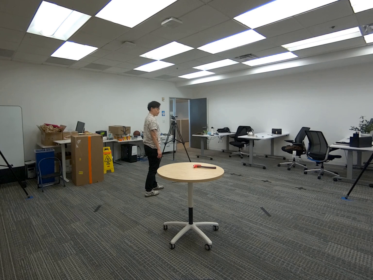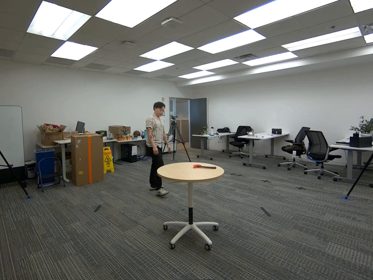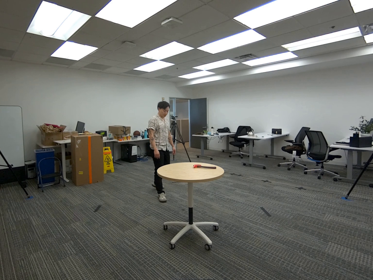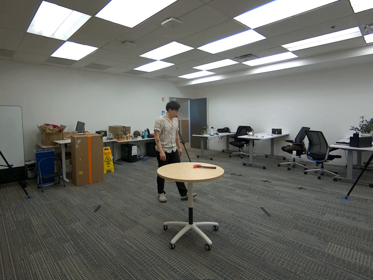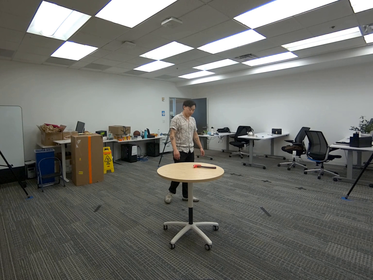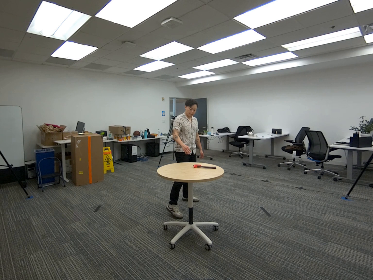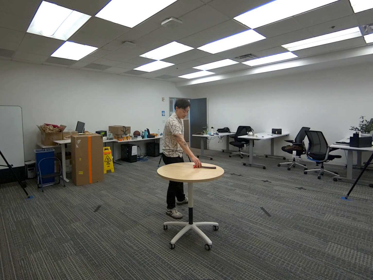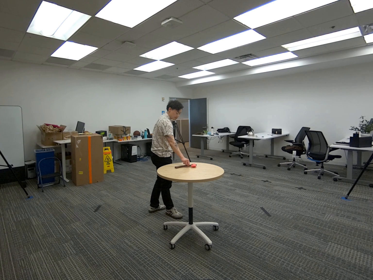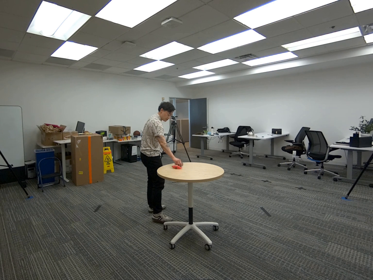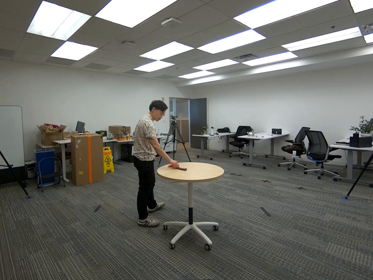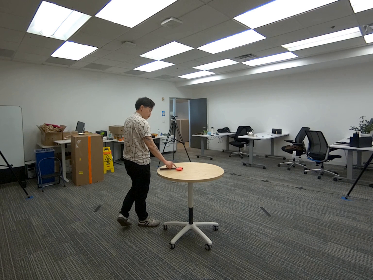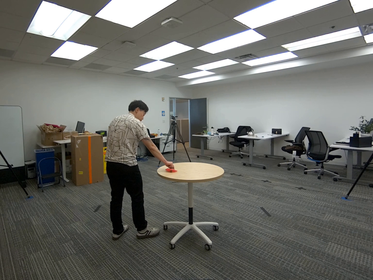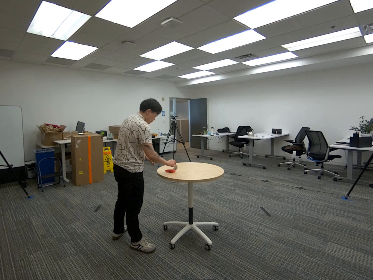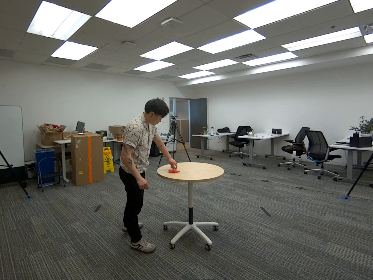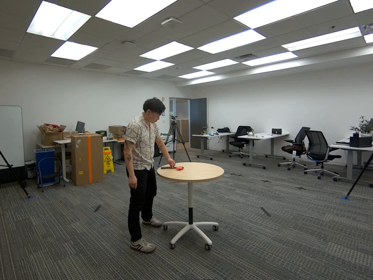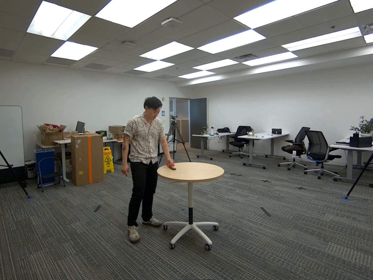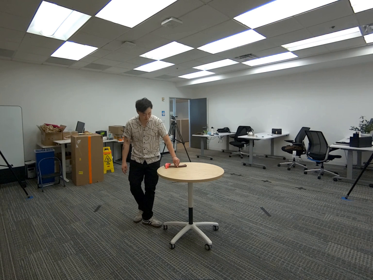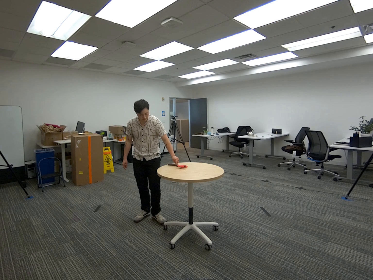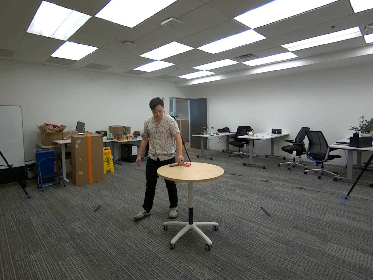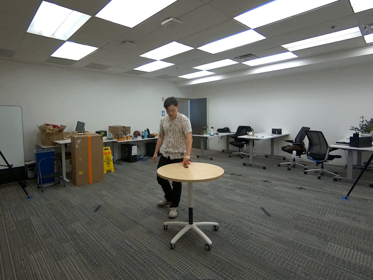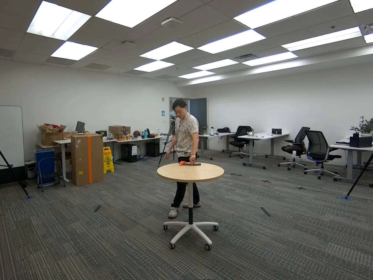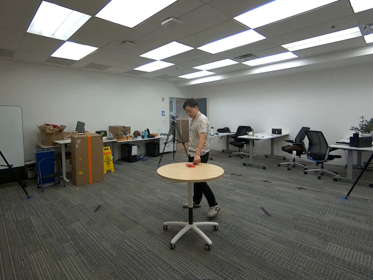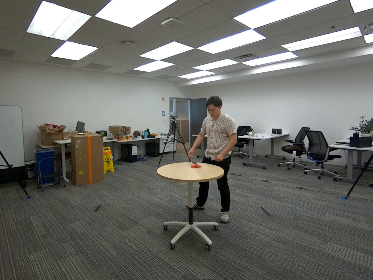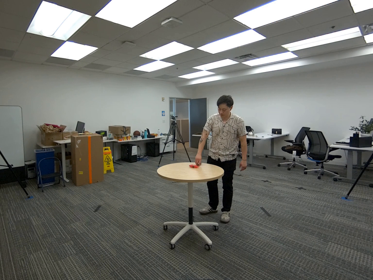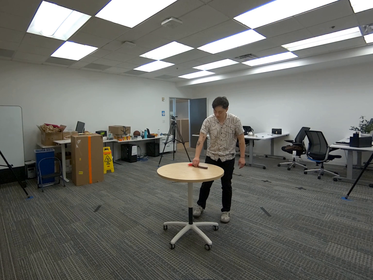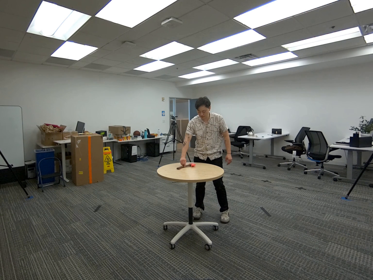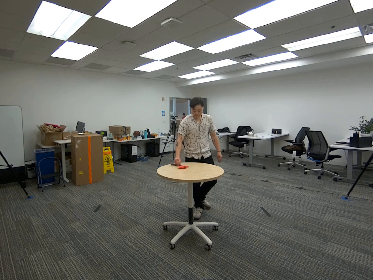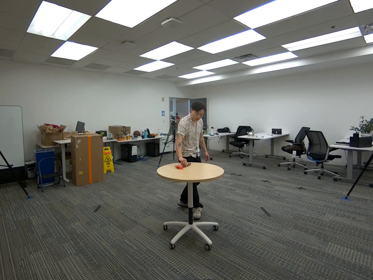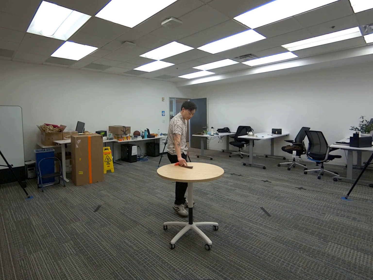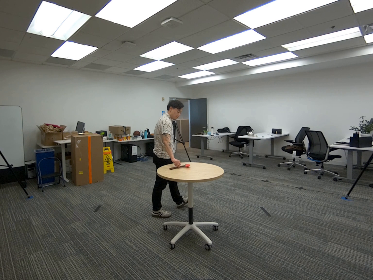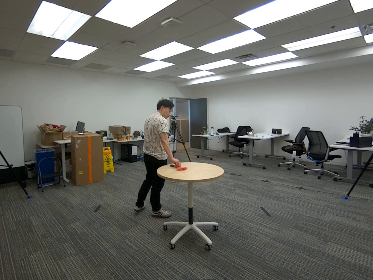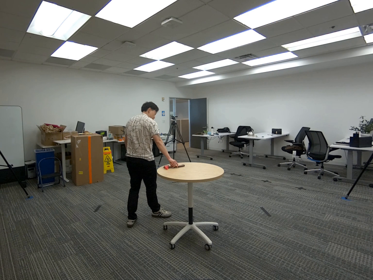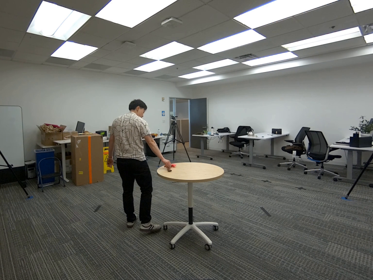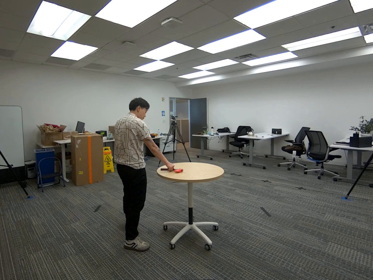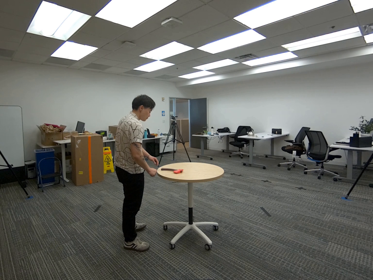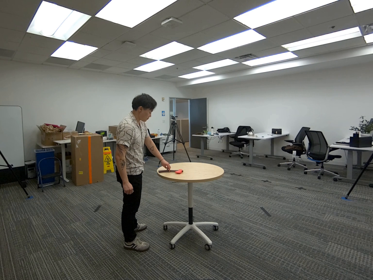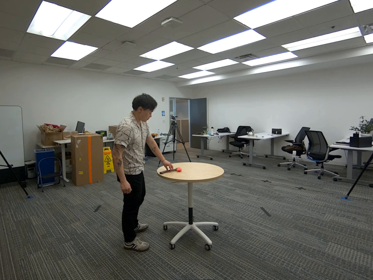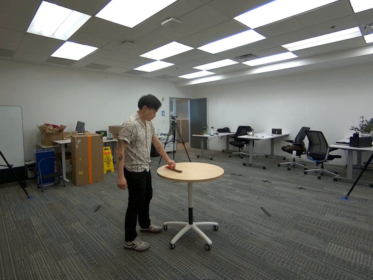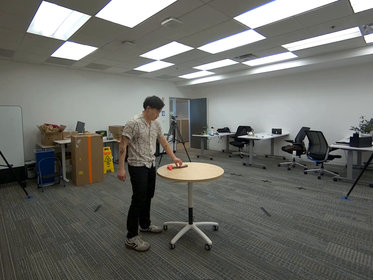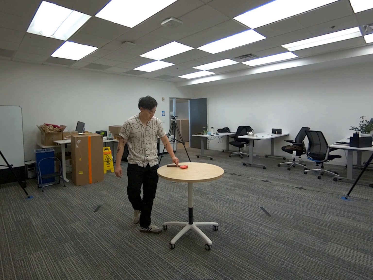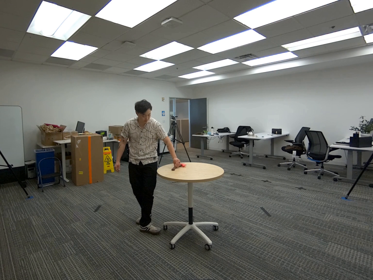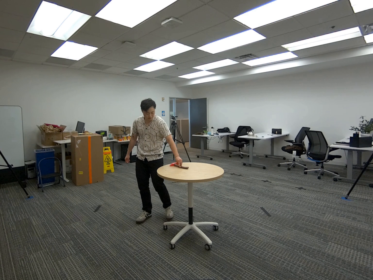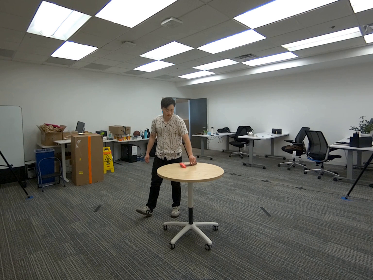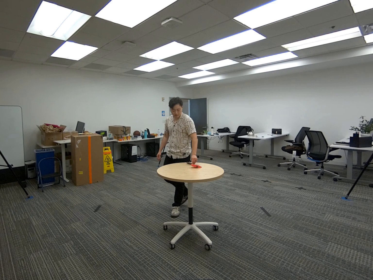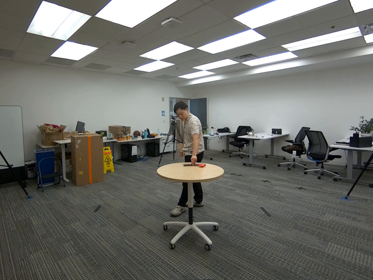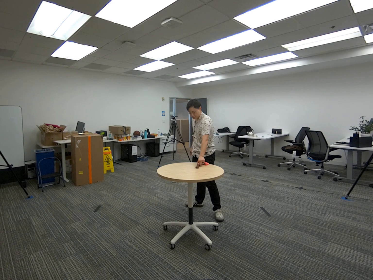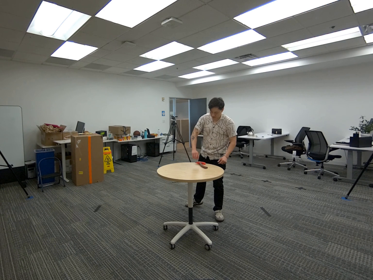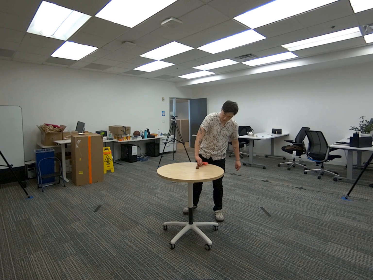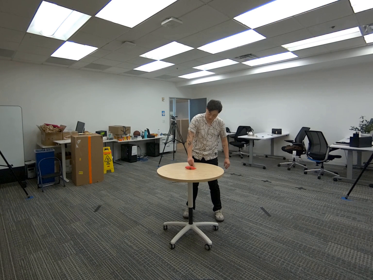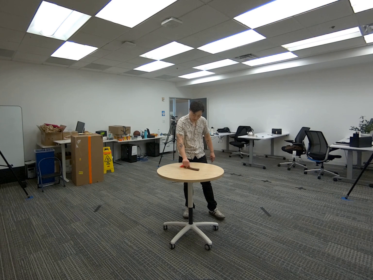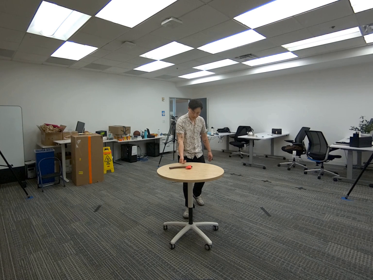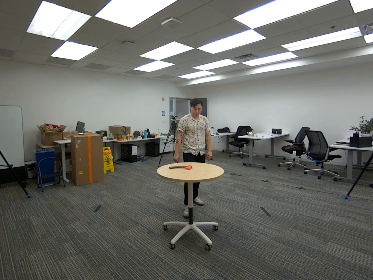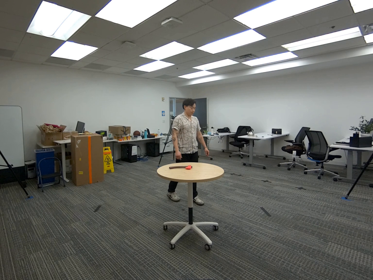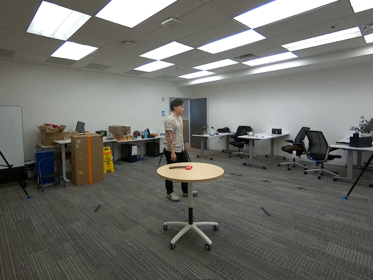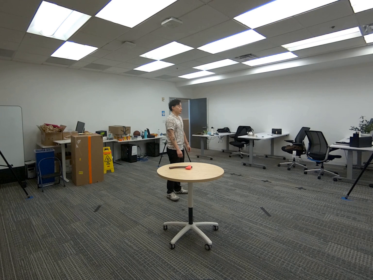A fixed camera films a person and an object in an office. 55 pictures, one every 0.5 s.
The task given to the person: Walk to the round table with the hatchet on top. Reach out and grasp the hatchet with your right hand, then rotate it on the table. Switch to your left hand and rotate the hatchet in the opposite direction on the table. Continue alternating the action between both hands until the sequence ends.
